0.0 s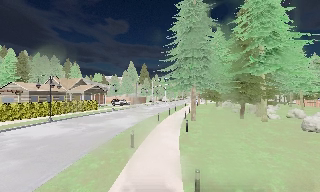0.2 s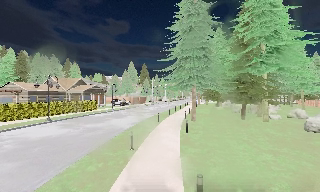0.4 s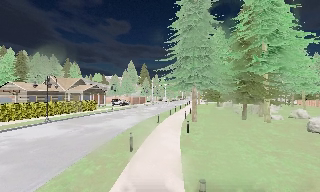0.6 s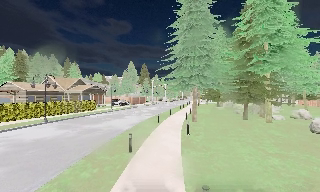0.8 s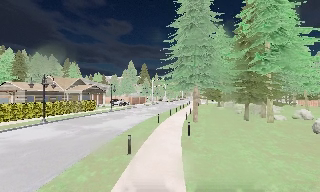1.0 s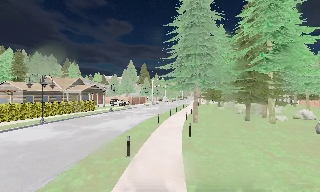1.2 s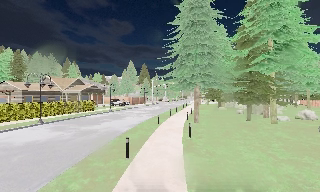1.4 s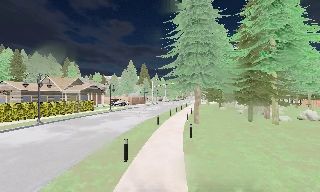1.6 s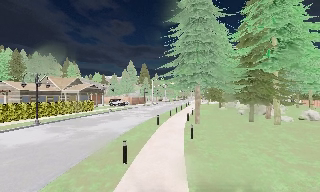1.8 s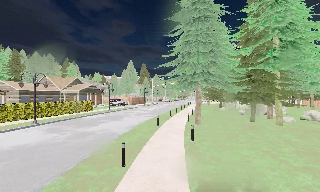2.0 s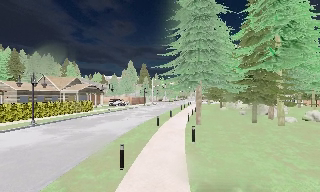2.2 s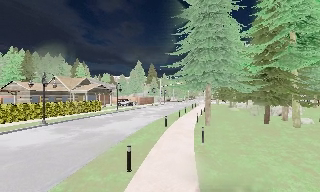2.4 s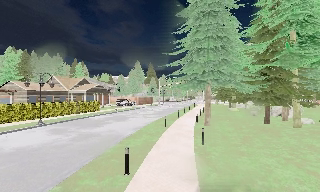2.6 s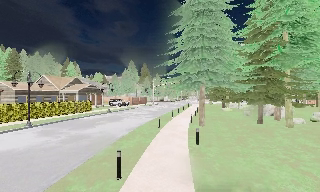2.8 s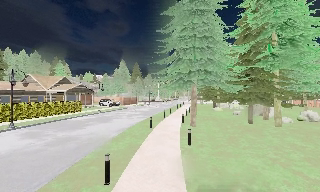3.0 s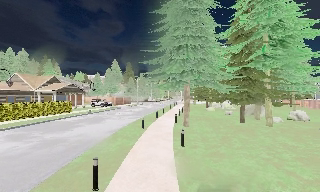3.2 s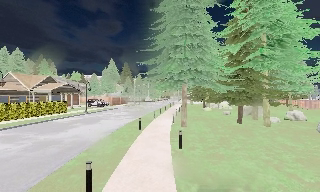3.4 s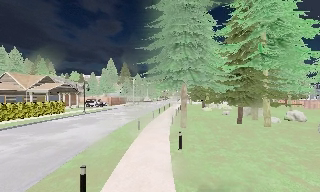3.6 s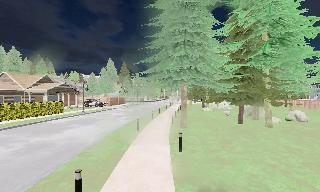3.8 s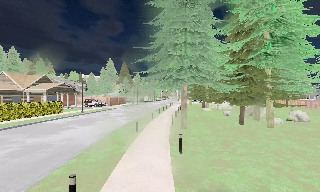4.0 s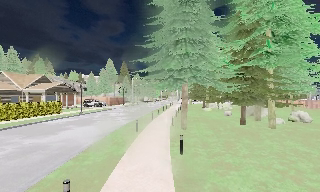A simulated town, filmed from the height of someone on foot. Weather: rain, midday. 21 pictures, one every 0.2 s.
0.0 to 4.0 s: The camera travels forward, about 4.5 m, so what stands in front looms larger.
The film runs forward here.
